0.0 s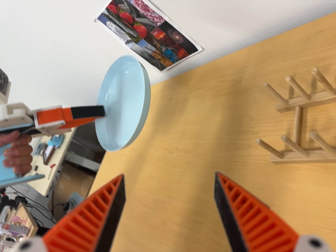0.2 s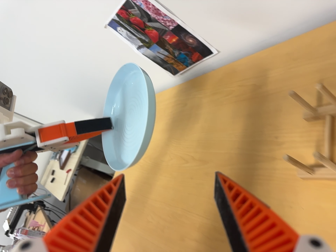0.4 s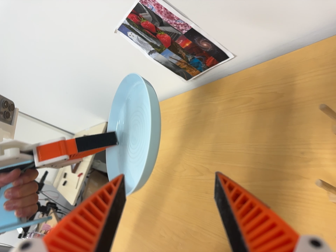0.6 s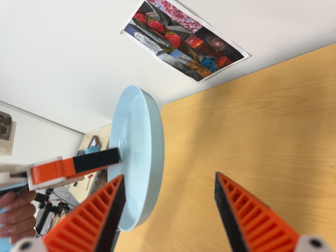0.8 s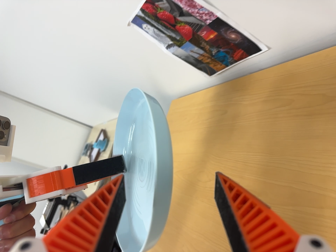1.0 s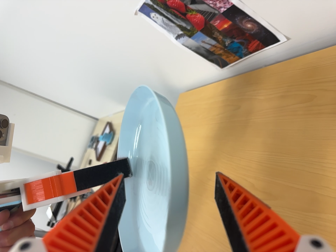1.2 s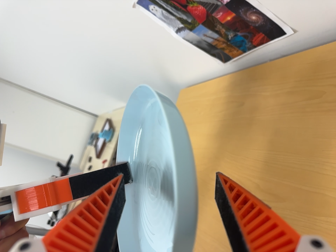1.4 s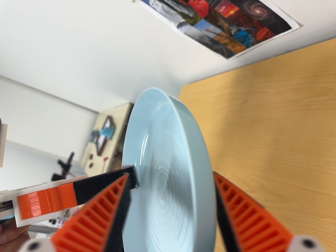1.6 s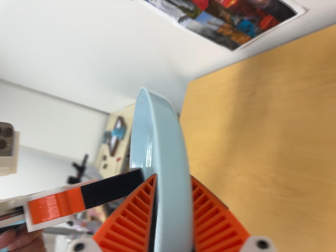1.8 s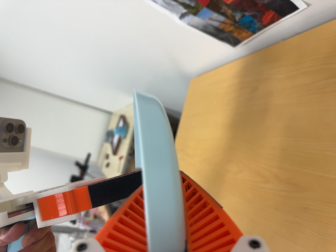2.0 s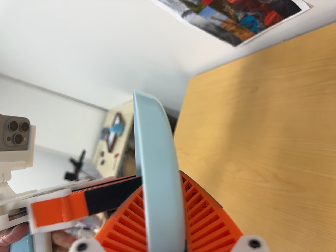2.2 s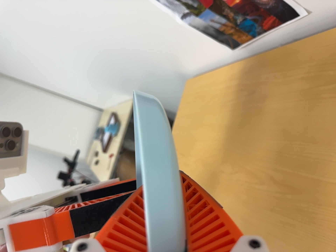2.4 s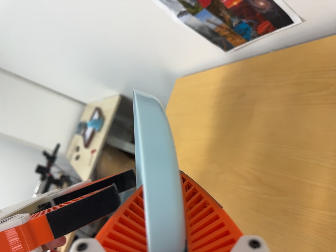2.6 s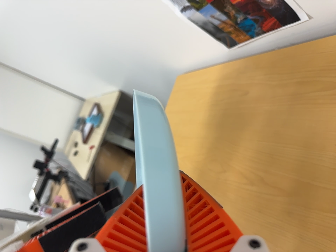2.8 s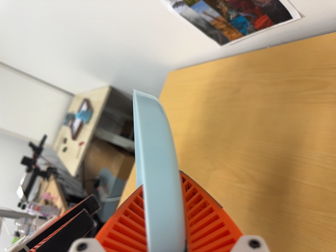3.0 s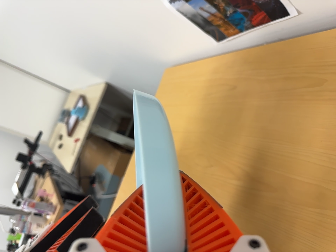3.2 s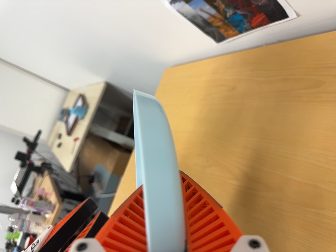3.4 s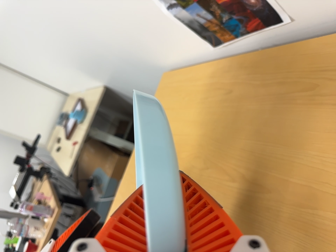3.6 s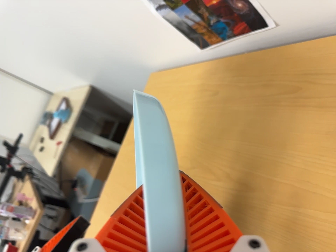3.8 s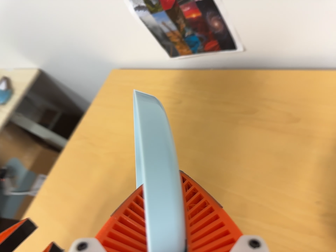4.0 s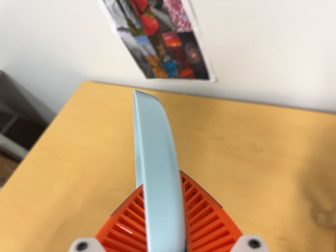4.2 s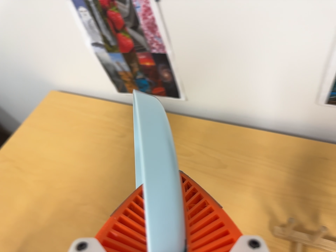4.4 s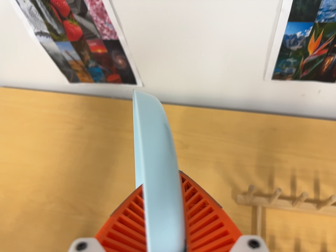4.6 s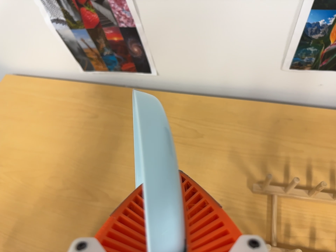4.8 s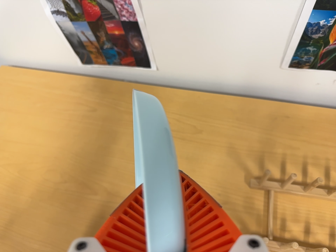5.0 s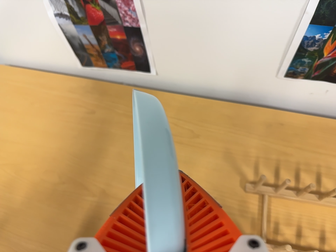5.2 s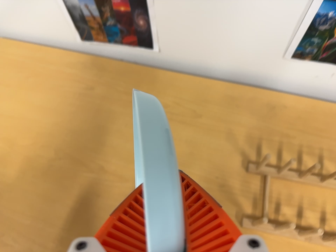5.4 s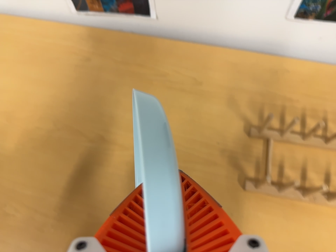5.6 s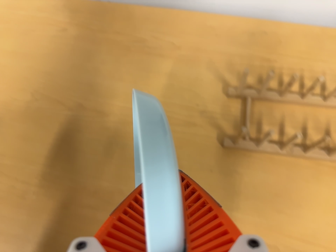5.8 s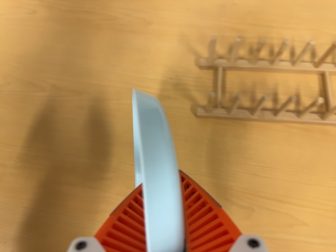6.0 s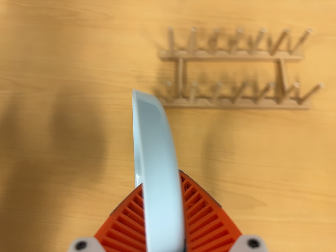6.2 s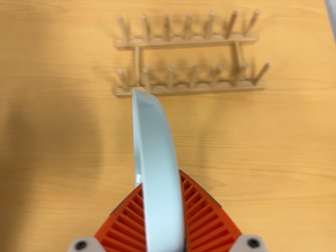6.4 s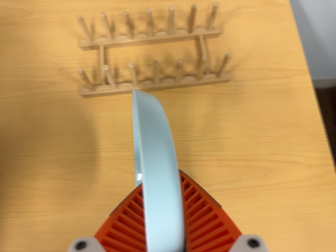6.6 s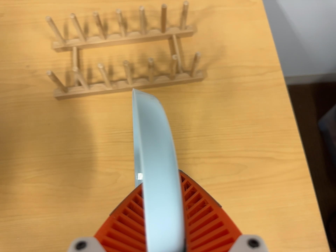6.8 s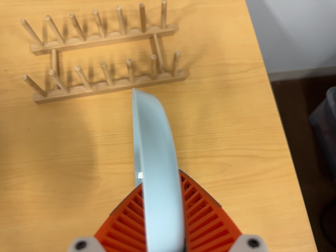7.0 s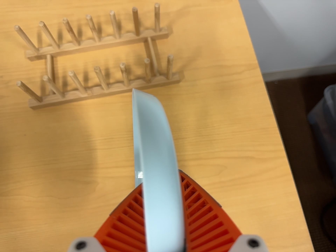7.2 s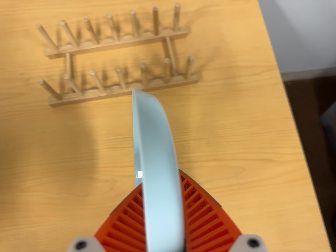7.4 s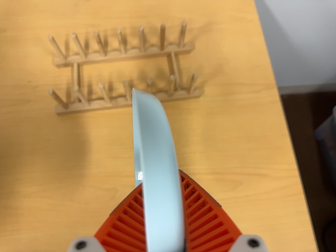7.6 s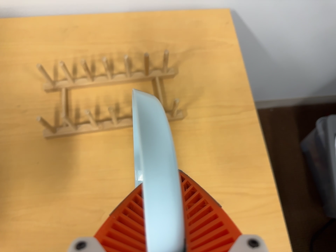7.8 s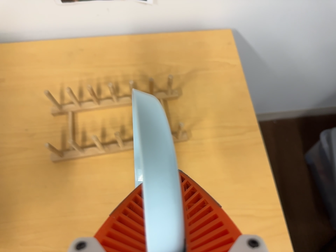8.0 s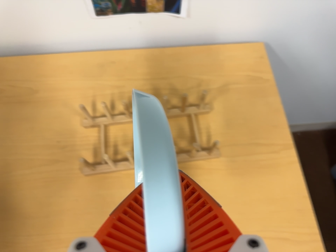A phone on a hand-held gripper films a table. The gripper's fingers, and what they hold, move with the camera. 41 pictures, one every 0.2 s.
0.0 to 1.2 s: The camera swings to its left by about 10 degrees, and the scene slides to the right. It travels forward and toward the top of its view, about 24 cm, so what stands in front looms larger.
1.2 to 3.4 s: The camera shifts only a little, or ends up much as it began.
3.4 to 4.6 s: The camera pans to its right by about 45 degrees. It travels to its left and backward, about 14 cm. It rolls about its line of sight by about 10 degrees, and the scene rotates clockwise.
4.6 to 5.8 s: The camera travels toward the bottom of its view, about 16 cm, so close, fixed things drift upward. Its aim tips toward the bottom of its view by about 10 degrees, and the scene shifts upward.
5.8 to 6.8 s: The camera swings to its right by about 10 degrees, and the scene slides to the left. It travels to its right, about 20 cm, so close, fixed things drift to the left. It rolls about its line of sight by about 15 degrees, and the scene rotates counterclockwise.
6.8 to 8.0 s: The camera travels toward the top of its view and to its left, about 12 cm, so close, fixed things drift downward.
The film runs forward here.
